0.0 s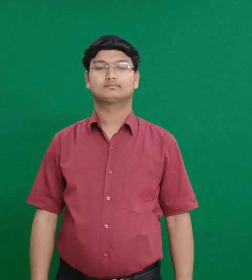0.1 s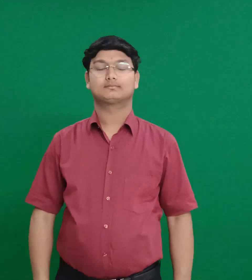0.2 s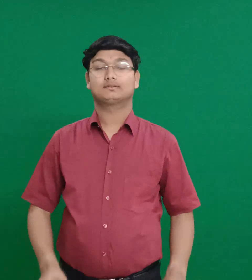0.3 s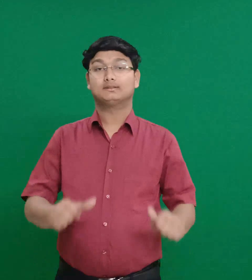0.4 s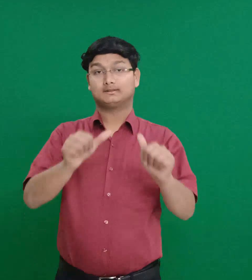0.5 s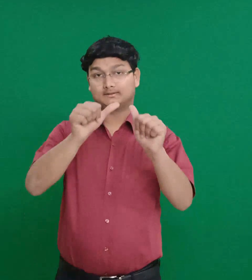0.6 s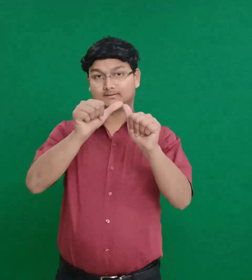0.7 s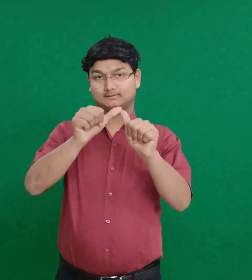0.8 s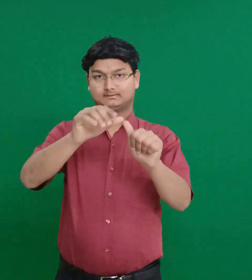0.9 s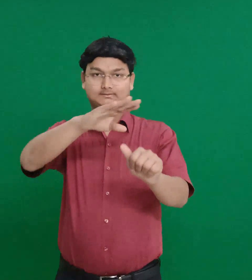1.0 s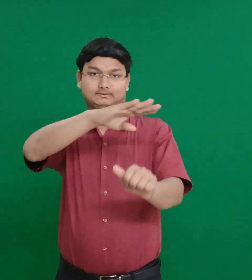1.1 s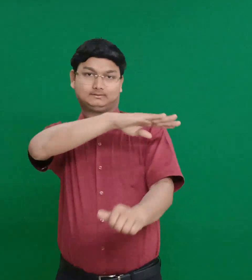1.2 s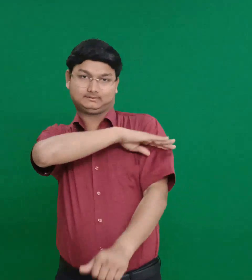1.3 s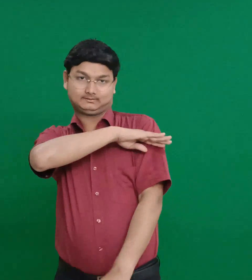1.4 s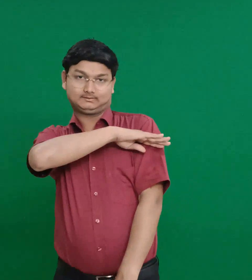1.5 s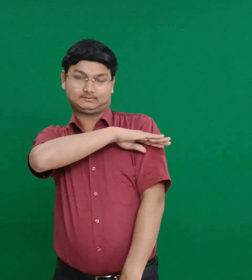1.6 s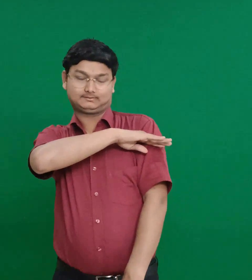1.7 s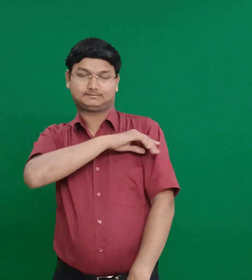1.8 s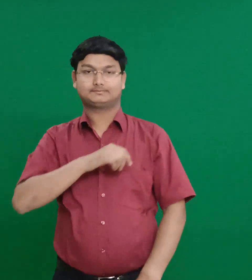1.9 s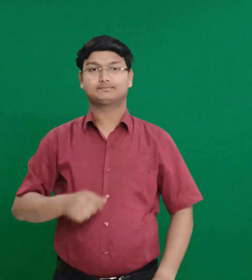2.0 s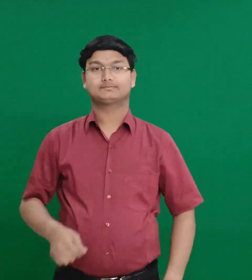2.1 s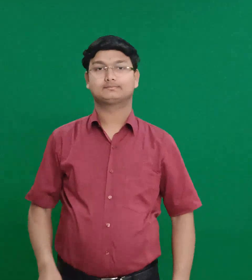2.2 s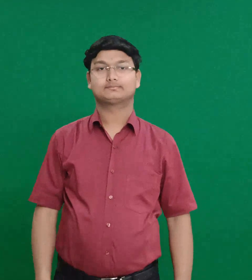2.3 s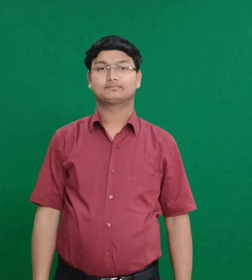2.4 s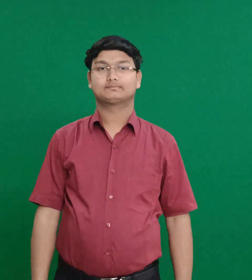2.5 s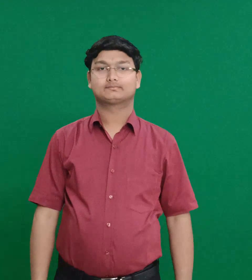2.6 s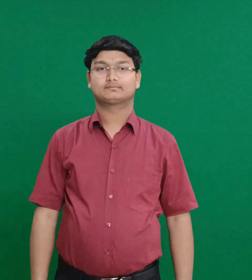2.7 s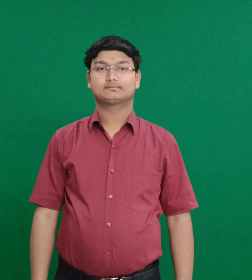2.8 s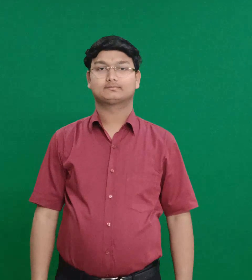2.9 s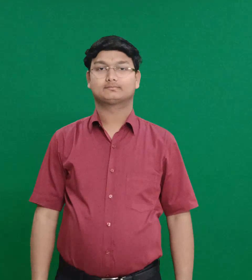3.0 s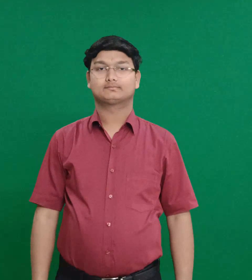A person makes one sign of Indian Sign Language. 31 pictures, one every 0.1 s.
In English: ahitub
